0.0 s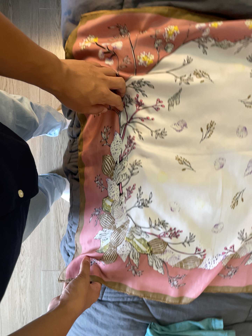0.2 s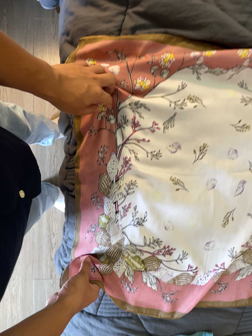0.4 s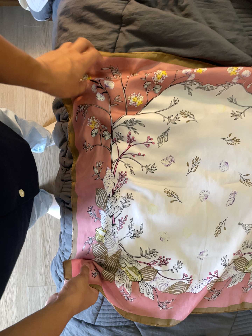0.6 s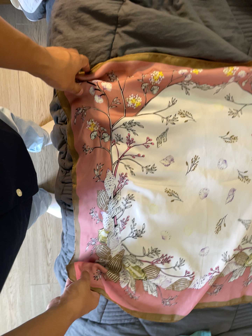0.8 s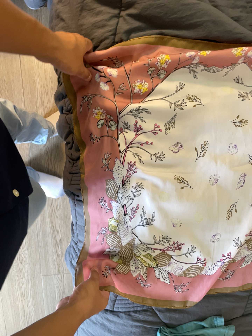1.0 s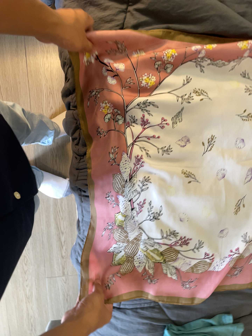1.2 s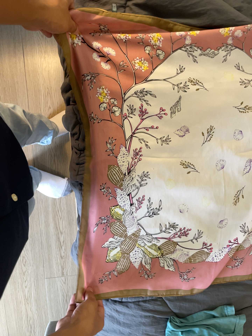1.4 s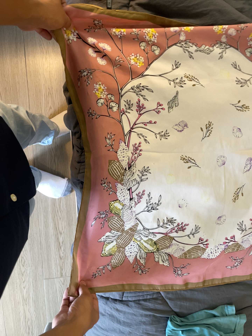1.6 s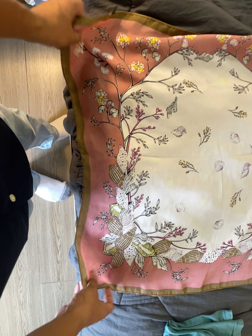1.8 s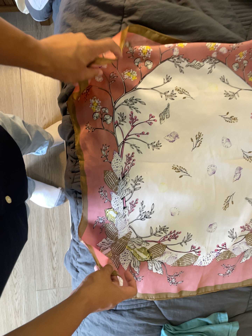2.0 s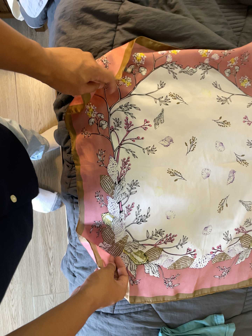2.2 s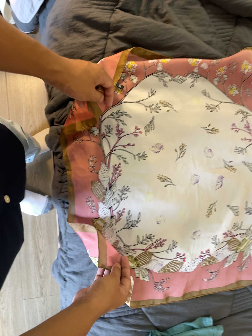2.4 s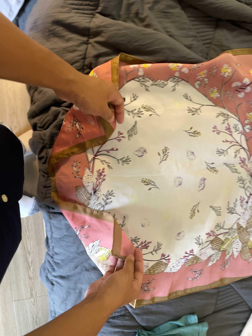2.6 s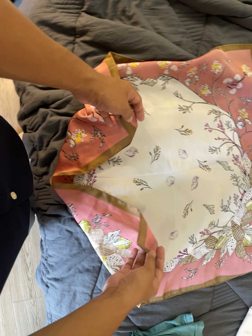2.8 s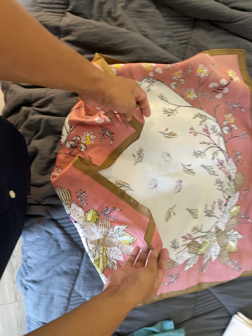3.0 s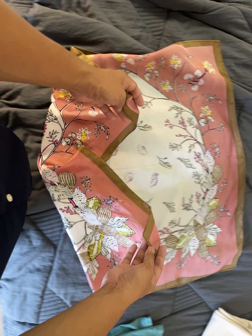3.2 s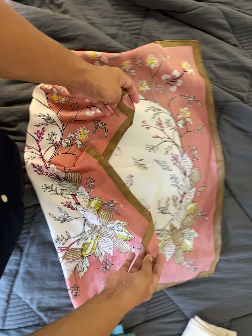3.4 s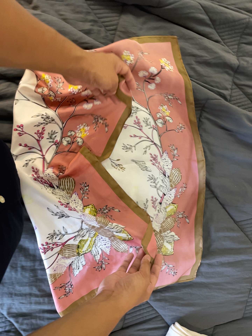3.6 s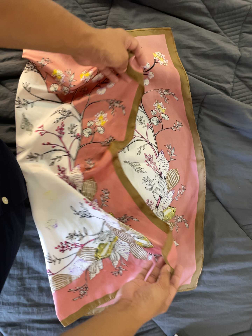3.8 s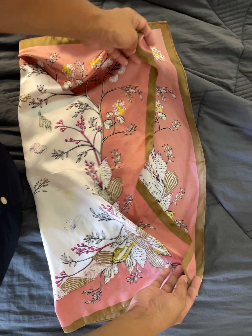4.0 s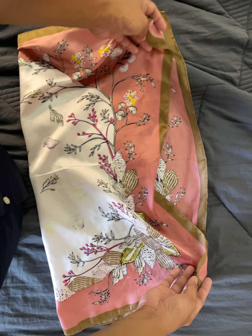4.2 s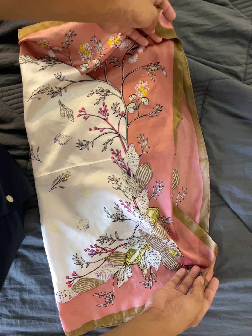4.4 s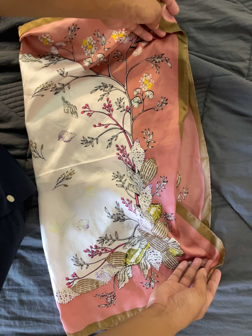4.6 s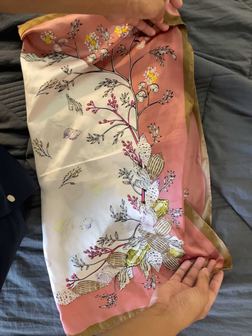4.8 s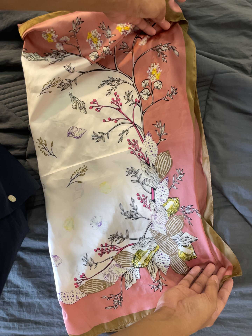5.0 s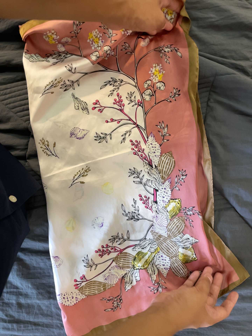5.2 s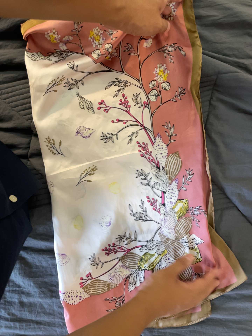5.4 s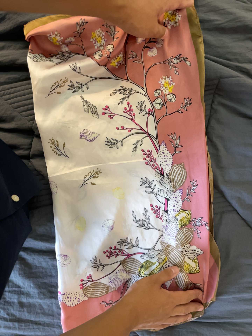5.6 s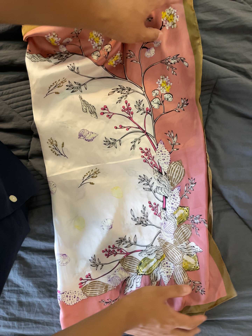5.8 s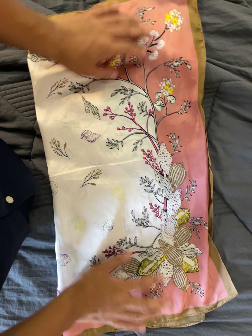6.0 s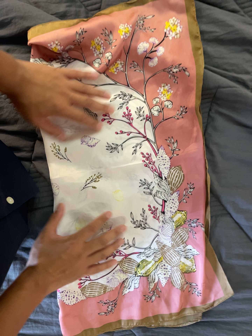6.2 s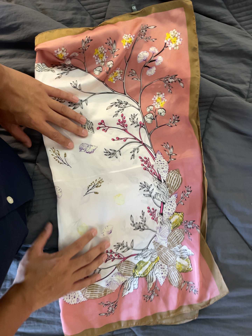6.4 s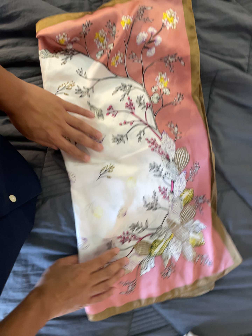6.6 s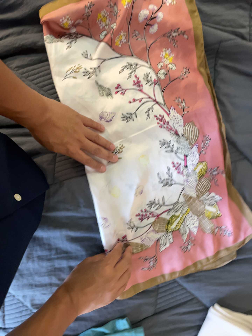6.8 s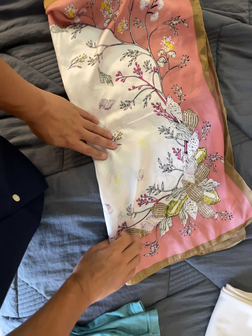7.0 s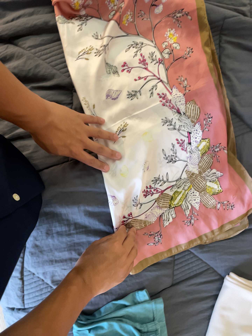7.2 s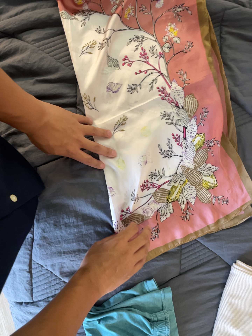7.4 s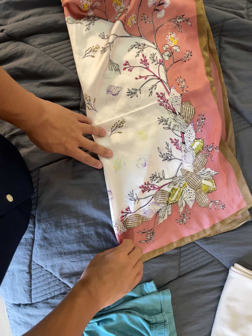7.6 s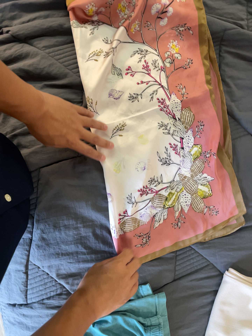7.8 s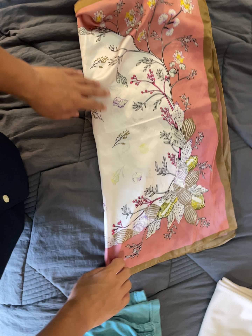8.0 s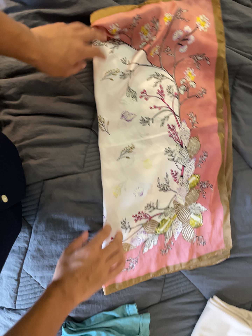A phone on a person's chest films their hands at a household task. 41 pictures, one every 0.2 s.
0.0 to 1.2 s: The camera travels to its left, about 7 cm.
1.2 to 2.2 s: The camera shifts only a little, or ends up much as it began.
2.2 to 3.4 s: The camera travels to its right, about 26 cm, so close, fixed things drift to the left.
3.4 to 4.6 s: The camera pans to its left by about 15 degrees. It travels to its right and forward, about 20 cm.
4.6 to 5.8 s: The camera shifts only a little, or ends up much as it began.
5.8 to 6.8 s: The camera travels to its left, toward the bottom of its view and backward, about 16 cm. It rolls about its line of sight by about 10 degrees, and the scene rotates counterclockwise.
6.8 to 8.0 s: The camera travels to its left, about 9 cm. It rolls about its line of sight by about 10 degrees, and the scene rotates clockwise.
The film runs forward here.
